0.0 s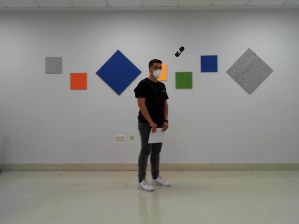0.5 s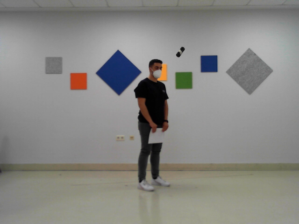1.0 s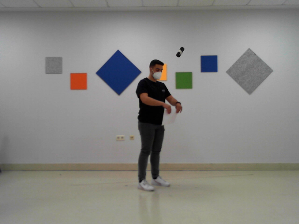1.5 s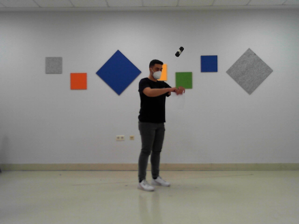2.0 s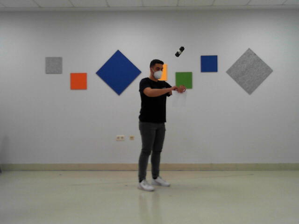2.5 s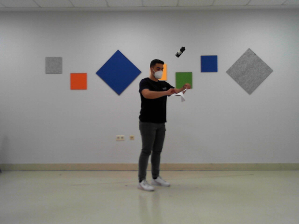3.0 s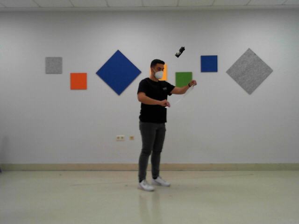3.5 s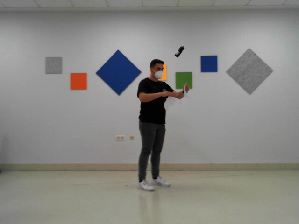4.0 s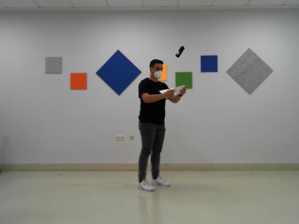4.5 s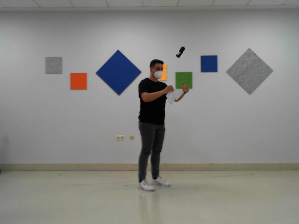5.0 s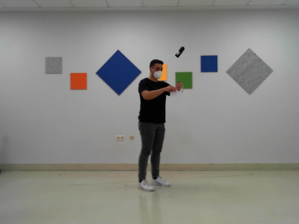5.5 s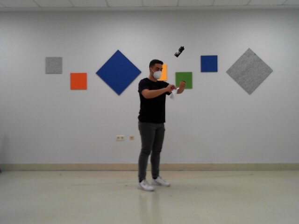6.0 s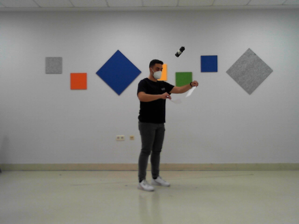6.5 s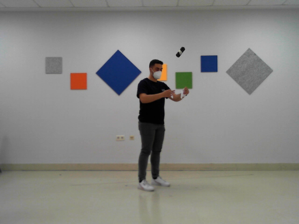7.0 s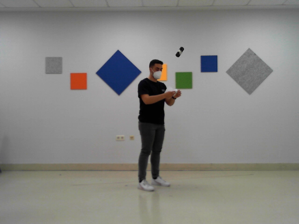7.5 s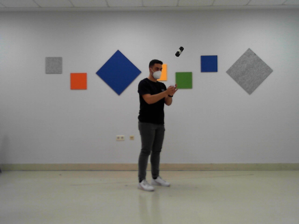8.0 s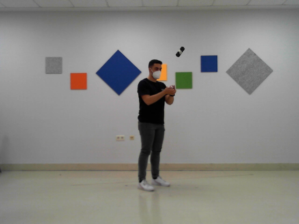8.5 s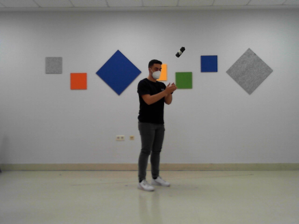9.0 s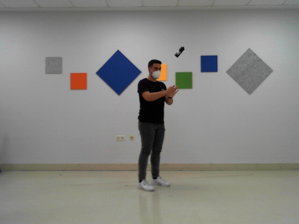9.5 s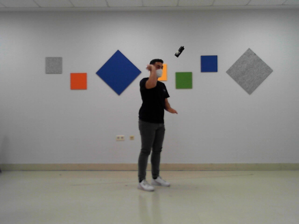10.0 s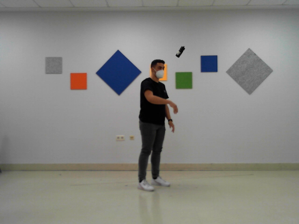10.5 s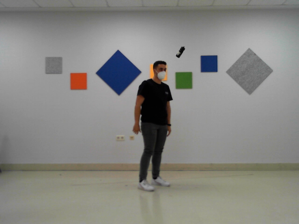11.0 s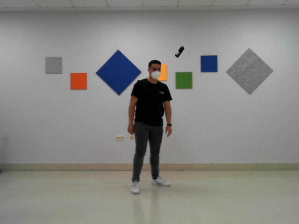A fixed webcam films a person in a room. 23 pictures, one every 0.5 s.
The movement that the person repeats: Tear a paper in 4 pieces, make a ball and throw it.
